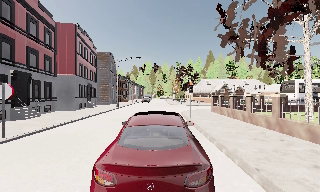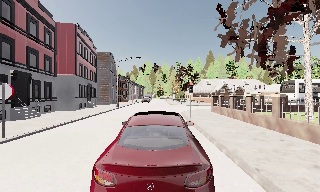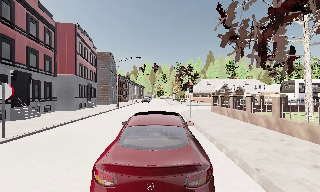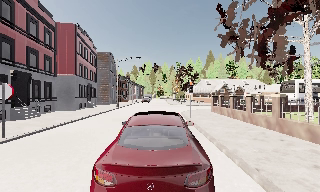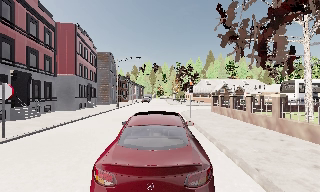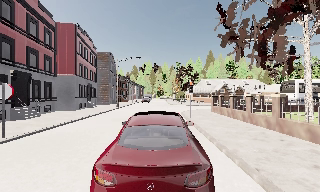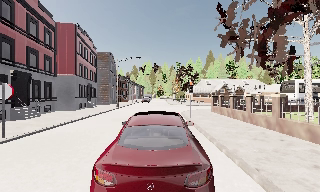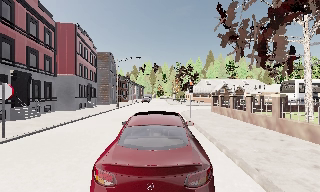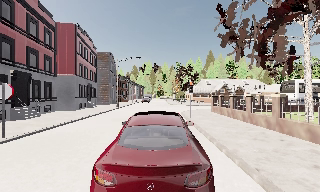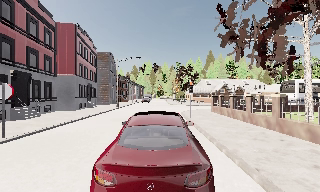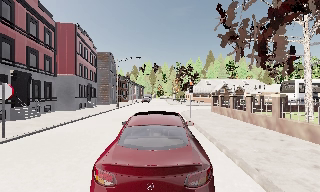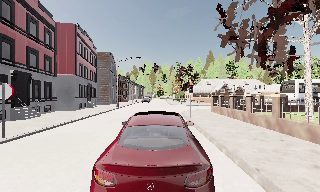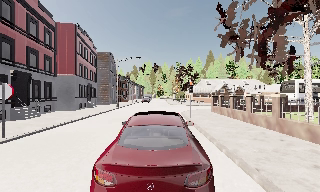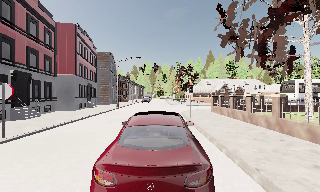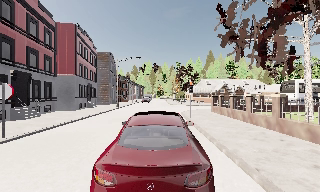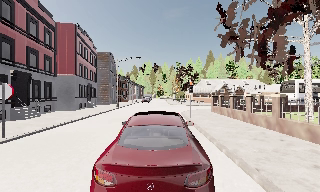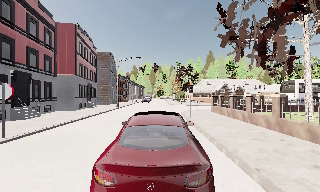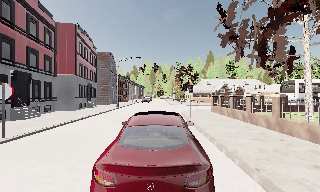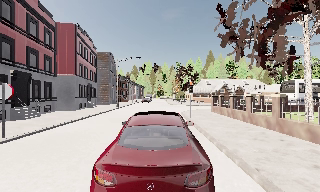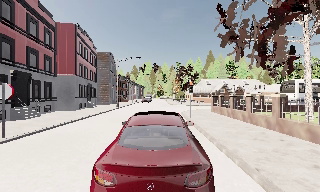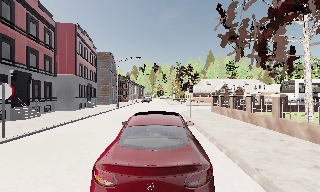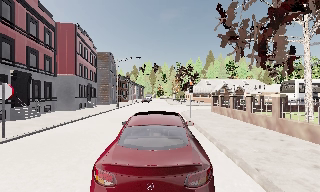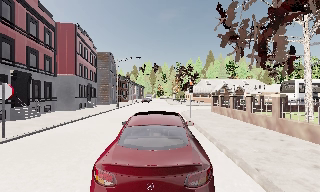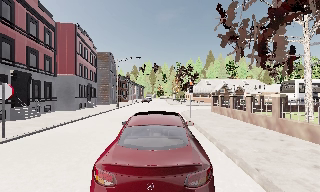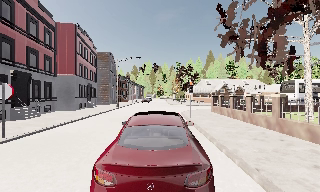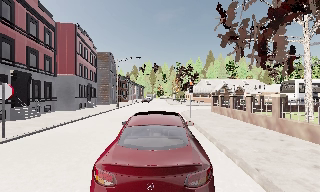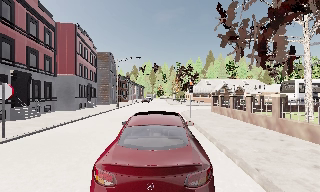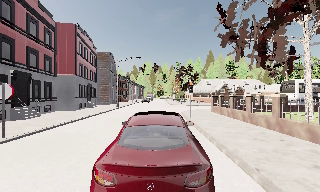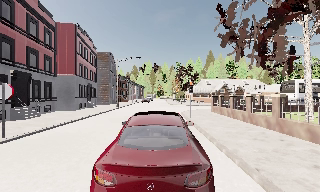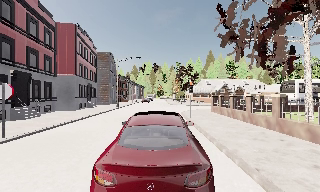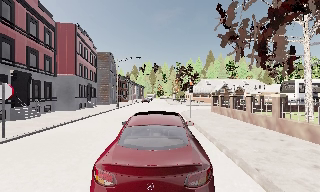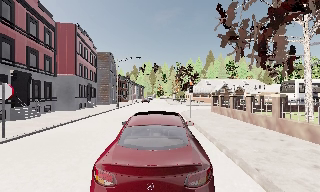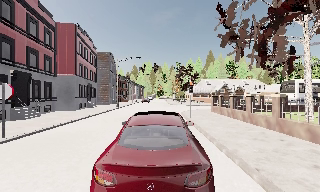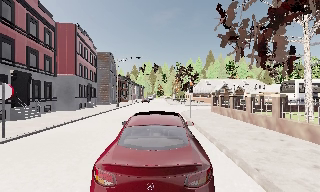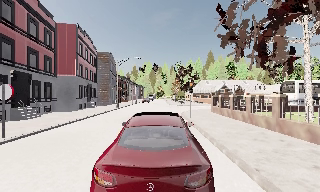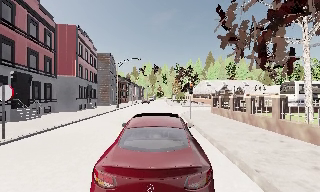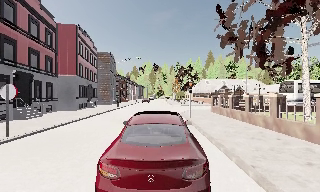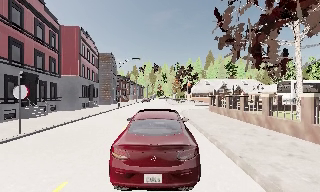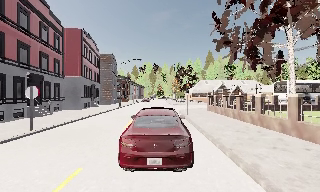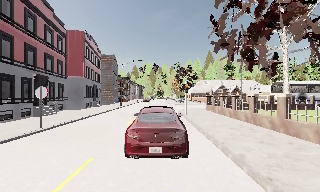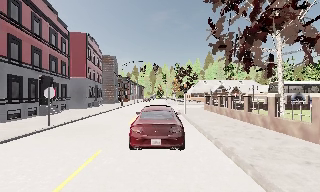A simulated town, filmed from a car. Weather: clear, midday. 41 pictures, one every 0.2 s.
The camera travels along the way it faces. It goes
backward.
0.0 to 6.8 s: The camera keeps its place and its aim.
6.8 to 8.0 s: The camera travels backward, about 2.5 m, so what stands in front gets smaller. It gains speed.
The film runs backward here.
